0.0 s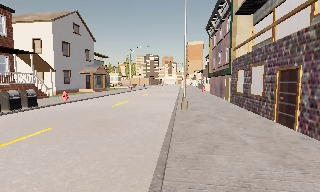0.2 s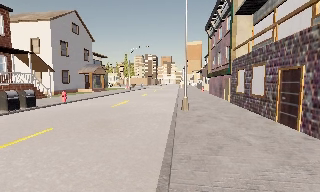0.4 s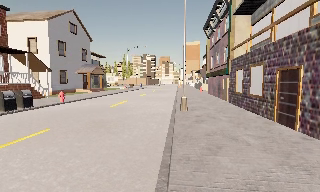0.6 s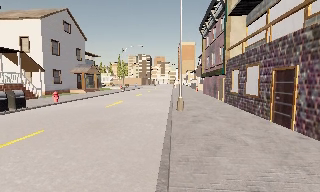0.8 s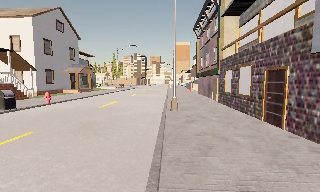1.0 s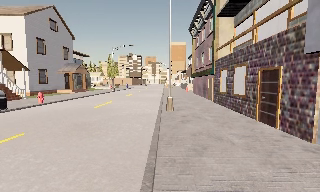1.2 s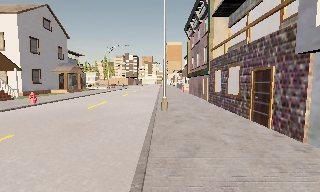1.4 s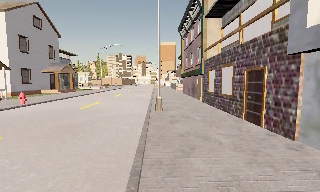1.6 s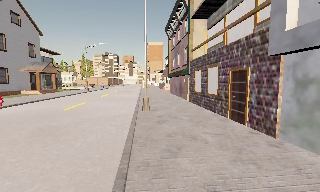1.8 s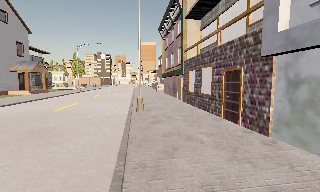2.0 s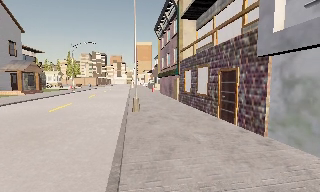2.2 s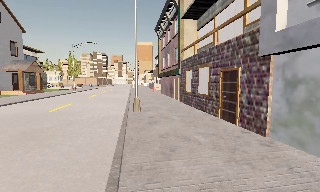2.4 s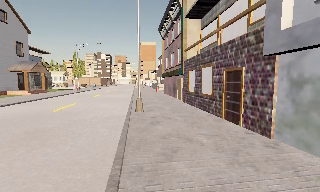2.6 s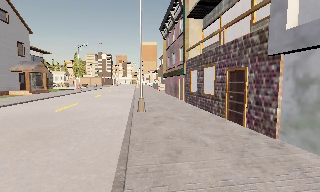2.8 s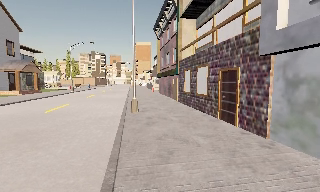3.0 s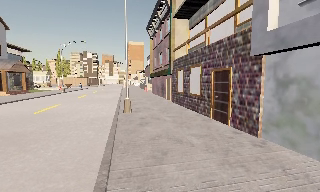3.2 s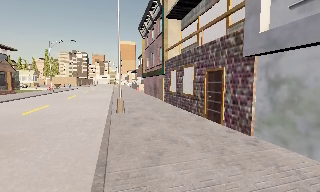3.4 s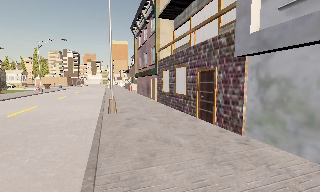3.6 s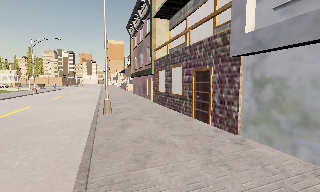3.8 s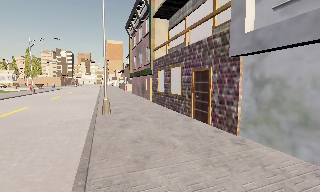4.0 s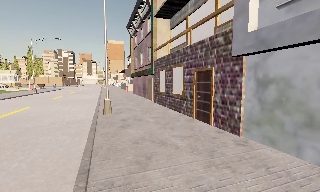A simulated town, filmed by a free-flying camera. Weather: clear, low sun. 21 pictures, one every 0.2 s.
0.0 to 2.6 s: The camera pans to its right, which is clockwise from overhead, by about 15 degrees. It travels forward, about 0.5 m, so what stands in front looms larger.
2.6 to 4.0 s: The camera swings to its right by about 10 degrees, and the scene slides to the left.
The film runs forward here.
